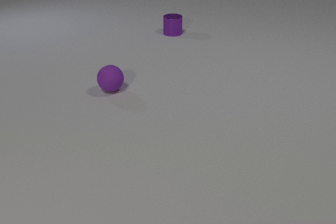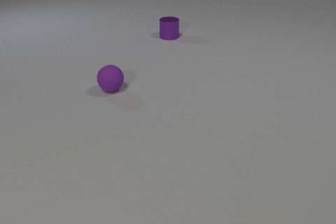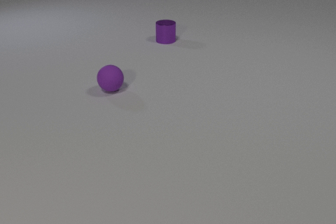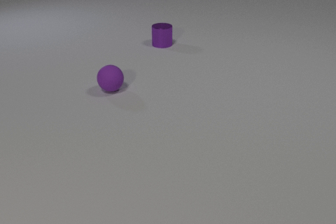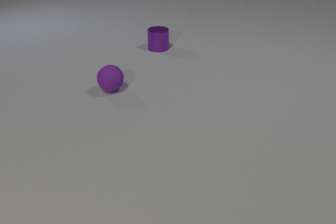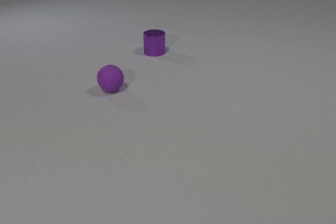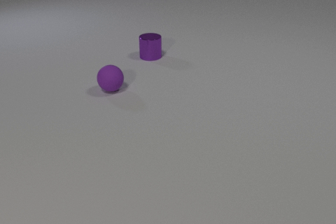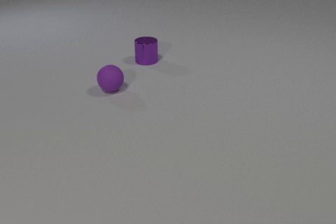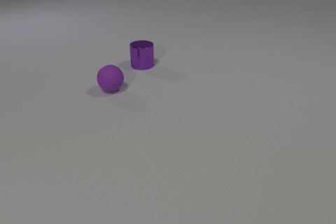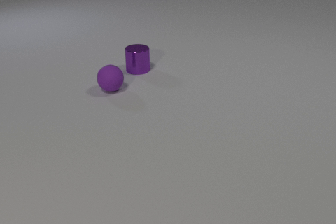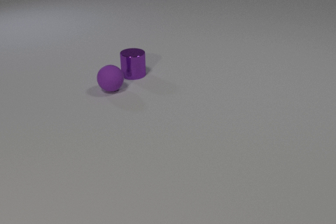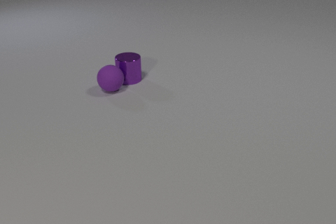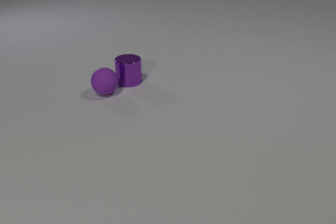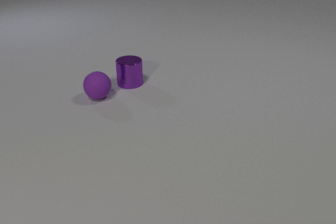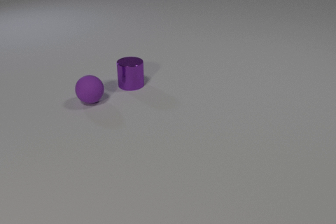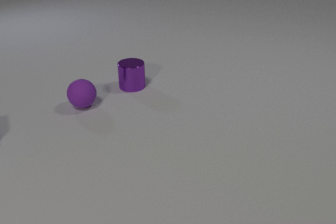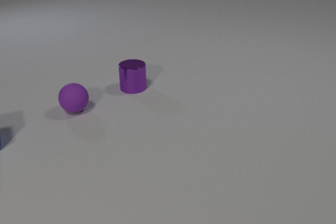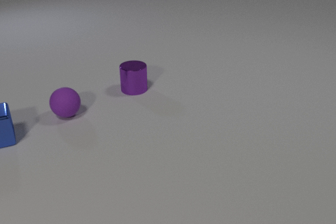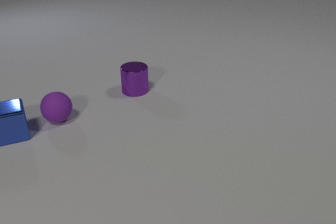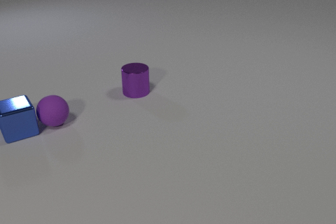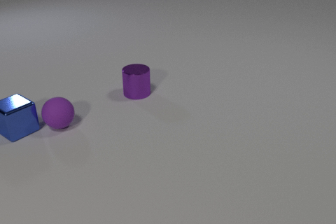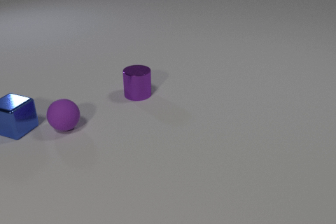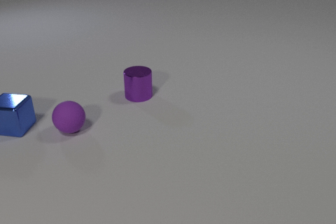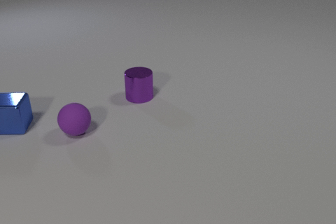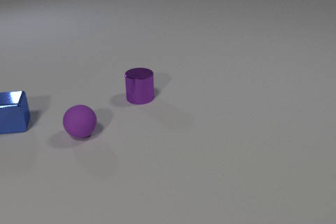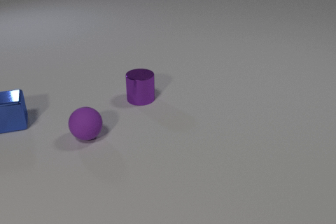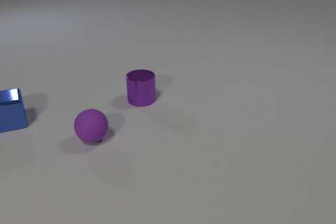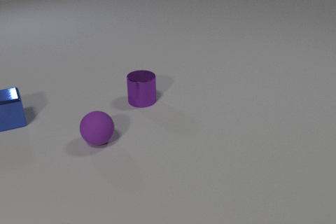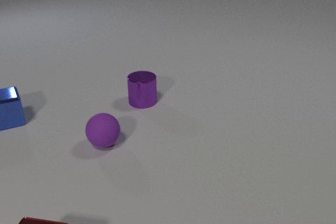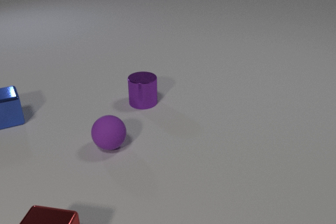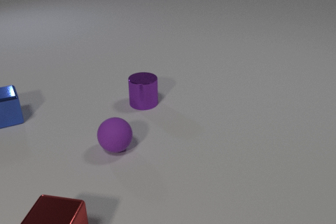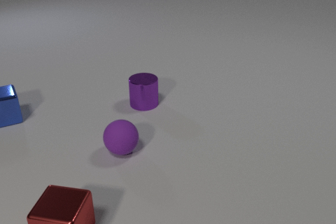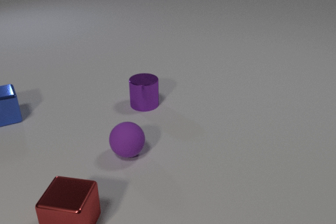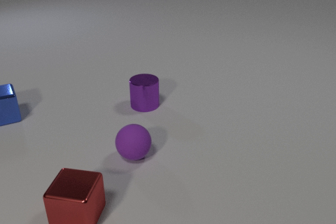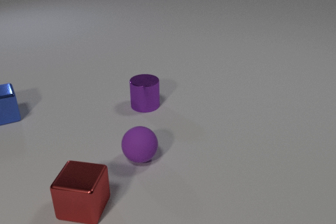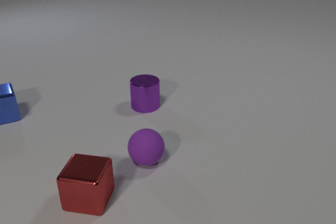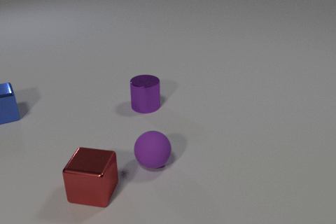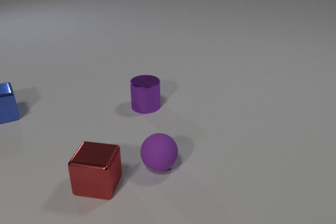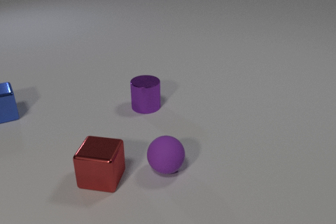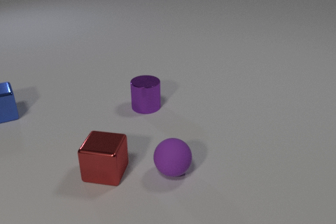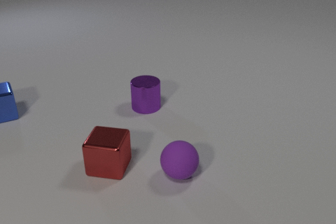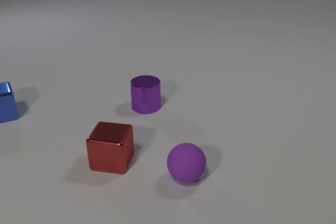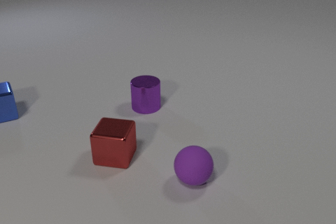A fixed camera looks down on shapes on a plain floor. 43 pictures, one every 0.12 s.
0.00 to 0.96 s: The purple metal cylinder slides toward the camera.
0.96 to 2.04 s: The purple metal cylinder slides toward the camera. The purple rubber sphere rolls toward the camera and to the left. The blue metal cube comes in at the left edge, slides to the right. The purple metal cylinder and the purple rubber sphere collide.
2.04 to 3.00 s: The purple metal cylinder slides toward the camera. The purple rubber sphere rolls toward the camera and to the right. The blue metal cube slides away from the camera and to the right, spins counterclockwise seen from above by about 90 degrees, its near face sliding to the right. The purple rubber sphere and the blue metal cube collide.
3.00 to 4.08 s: The purple metal cylinder slides toward the camera. The purple rubber sphere rolls to the right and toward the camera. The blue metal cube slides away from the camera. The red metal cube comes in at the bottom edge, slides away from the camera and to the right.
4.08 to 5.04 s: The purple rubber sphere rolls to the right and toward the camera. The red metal cube slides away from the camera and to the right.
What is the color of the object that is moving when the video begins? purple.
How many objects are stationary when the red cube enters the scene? 0.
Are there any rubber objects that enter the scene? no.
